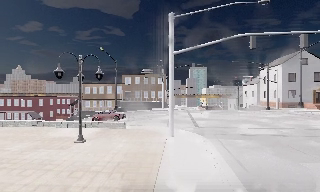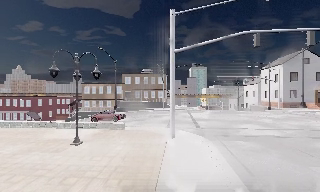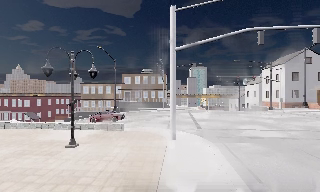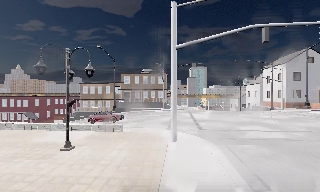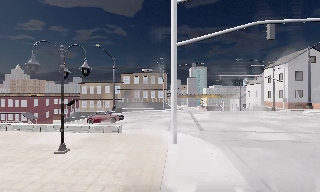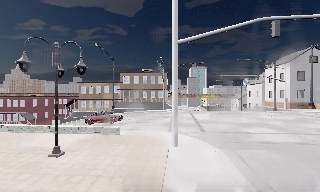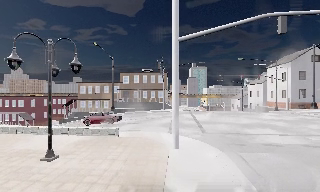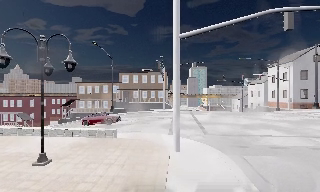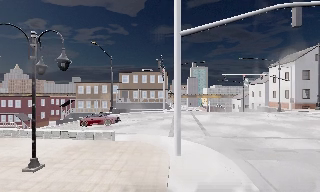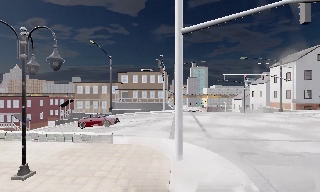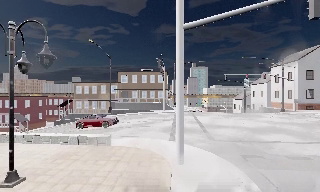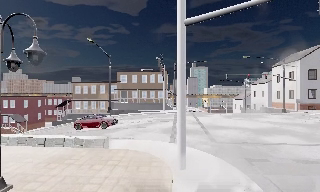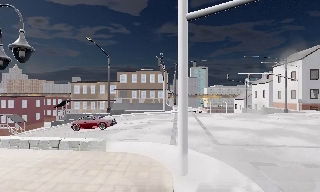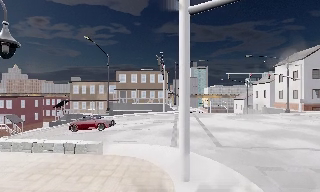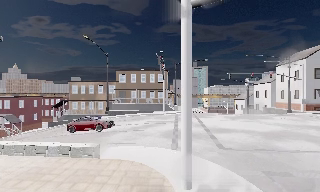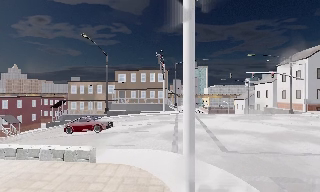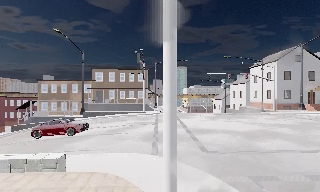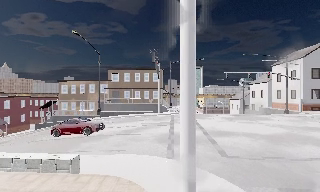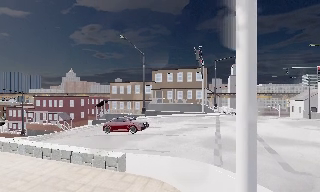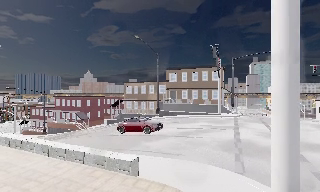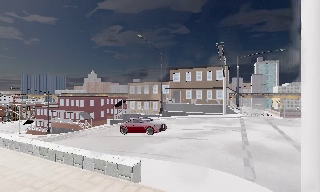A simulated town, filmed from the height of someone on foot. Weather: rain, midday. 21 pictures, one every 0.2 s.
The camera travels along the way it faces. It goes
forward.
0.0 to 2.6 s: The camera travels forward, about 5 m, so what stands in front looms larger.
2.6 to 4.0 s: The camera pans to its left, which is counterclockwise from overhead, by about 20 degrees. It travels forward, about 3 m, so what stands in front looms larger.
The film runs forward here.
